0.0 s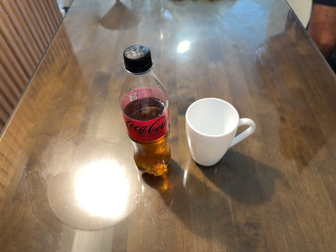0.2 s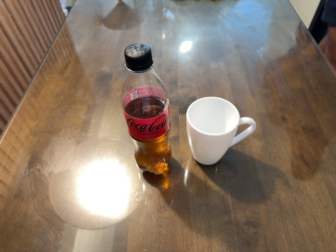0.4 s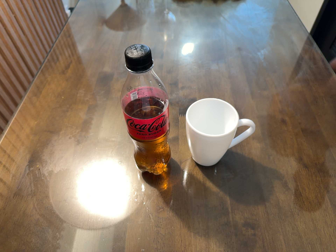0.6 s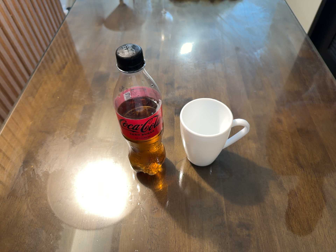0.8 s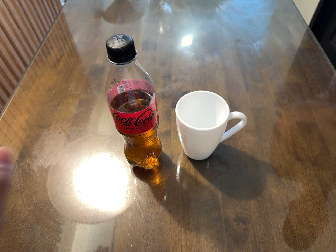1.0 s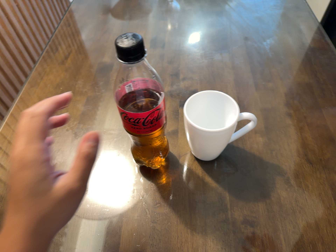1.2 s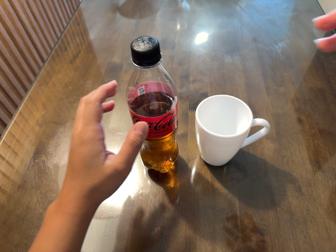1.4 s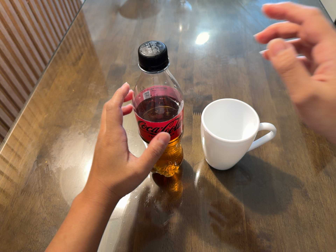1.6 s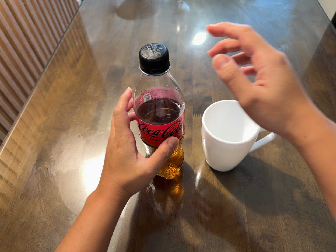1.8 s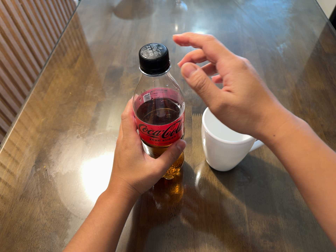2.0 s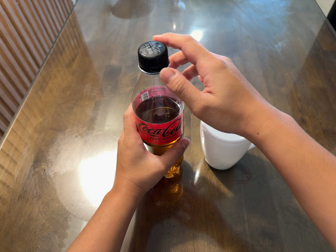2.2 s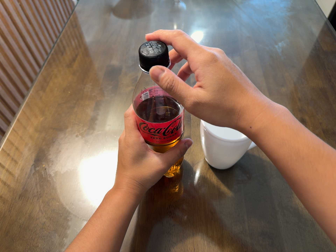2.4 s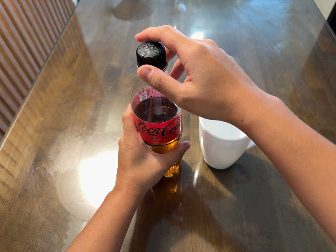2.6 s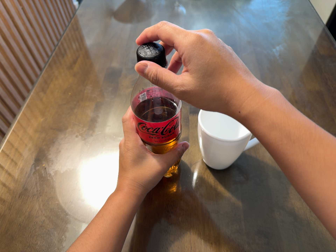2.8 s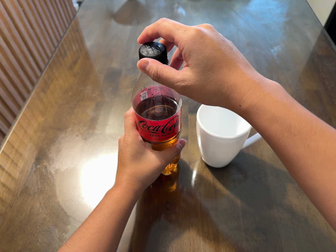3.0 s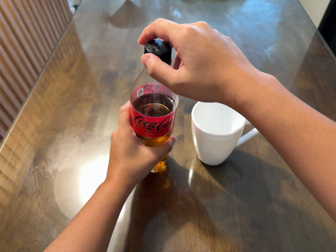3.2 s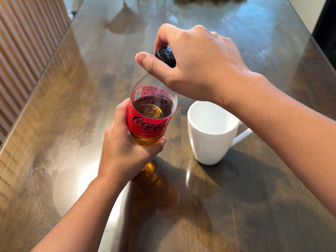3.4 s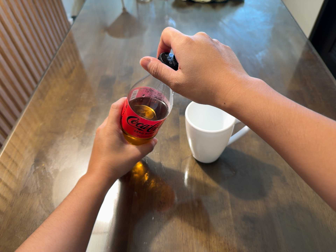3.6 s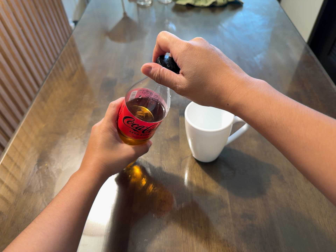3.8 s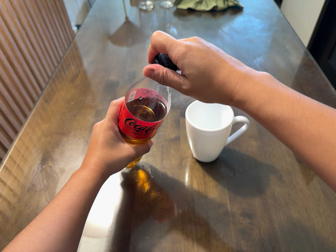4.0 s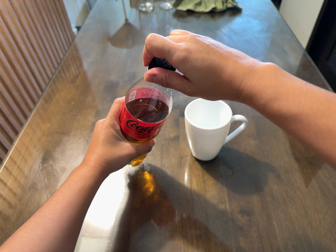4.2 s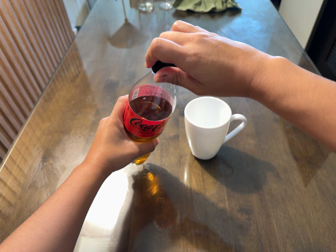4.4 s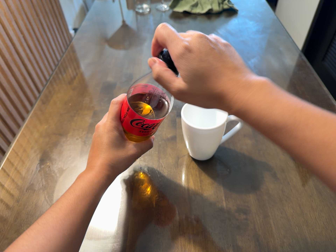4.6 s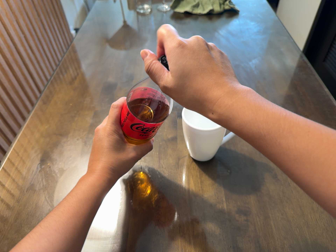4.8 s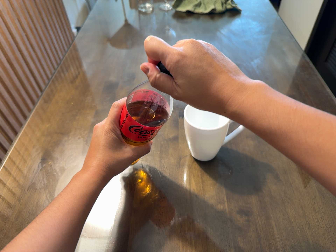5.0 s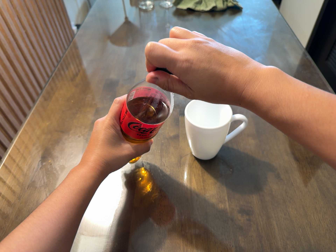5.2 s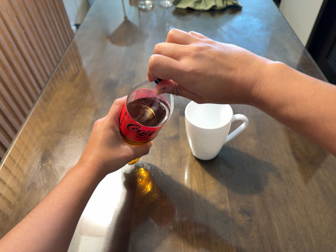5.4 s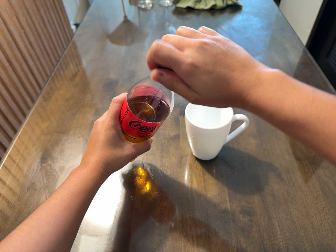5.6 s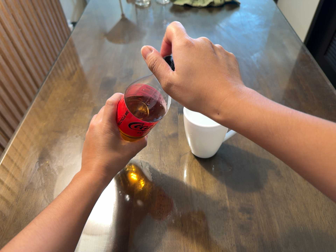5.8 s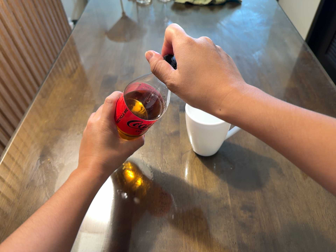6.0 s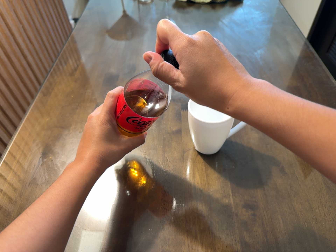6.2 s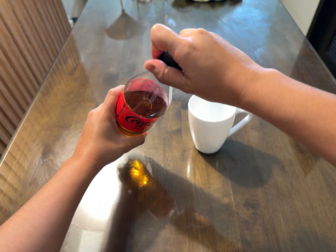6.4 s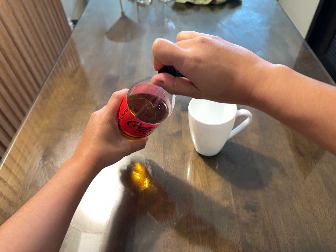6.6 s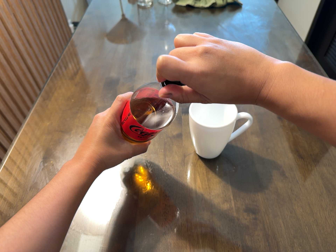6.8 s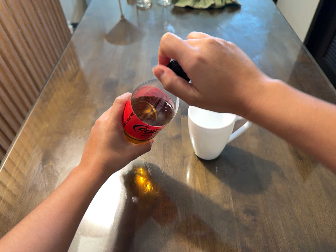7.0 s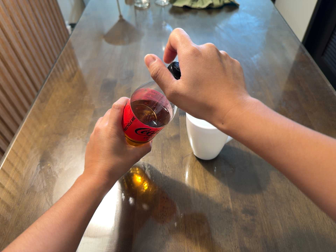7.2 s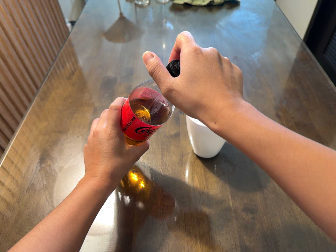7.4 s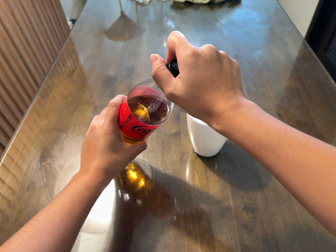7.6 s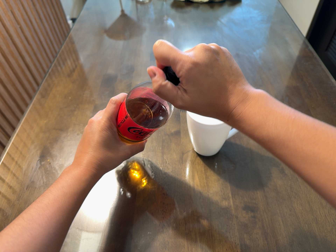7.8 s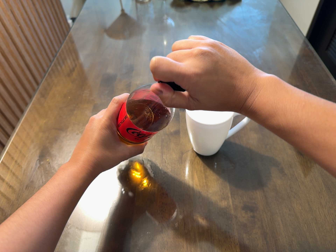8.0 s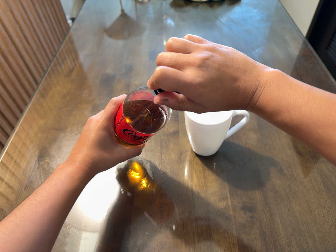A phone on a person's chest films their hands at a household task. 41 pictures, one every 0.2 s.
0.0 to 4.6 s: The camera travels backward, about 6 cm, so what stands in front gets smaller.
4.6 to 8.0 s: The camera shifts only a little, or ends up much as it began.
The film runs forward here.
